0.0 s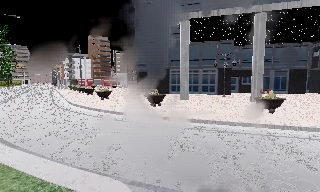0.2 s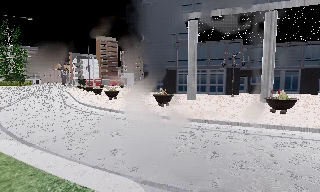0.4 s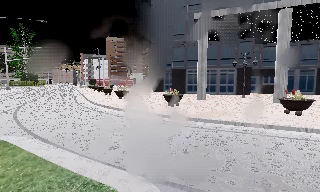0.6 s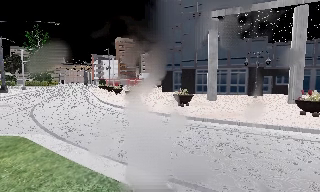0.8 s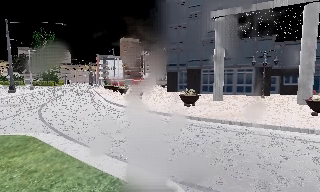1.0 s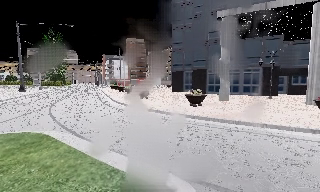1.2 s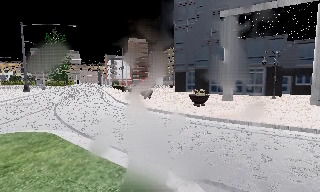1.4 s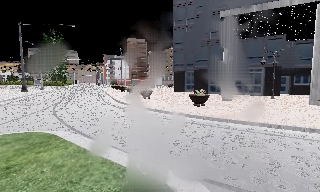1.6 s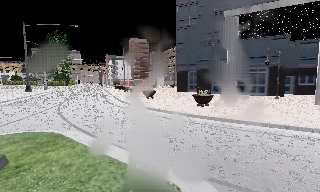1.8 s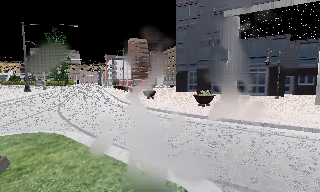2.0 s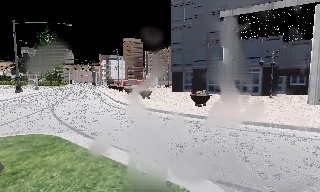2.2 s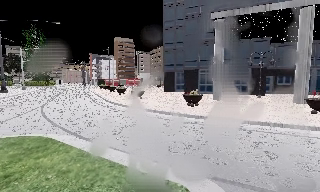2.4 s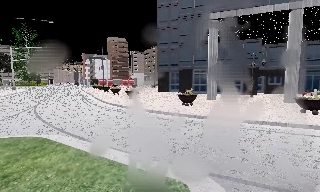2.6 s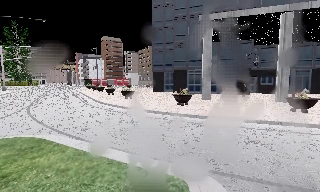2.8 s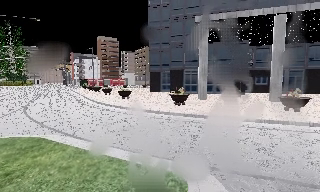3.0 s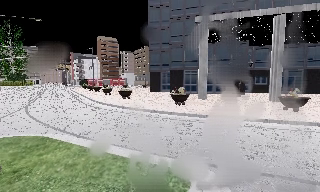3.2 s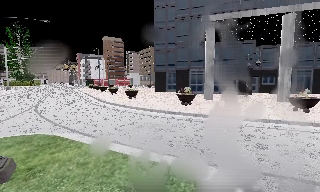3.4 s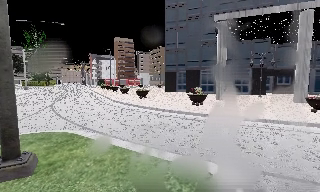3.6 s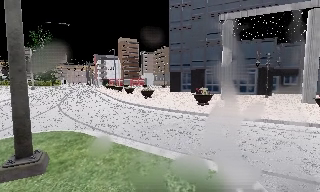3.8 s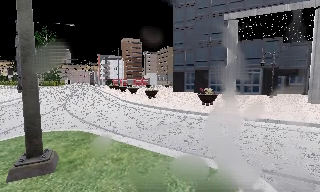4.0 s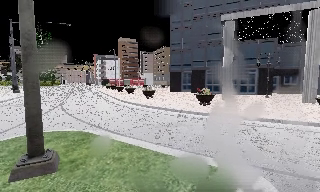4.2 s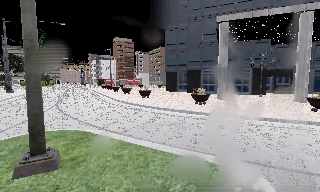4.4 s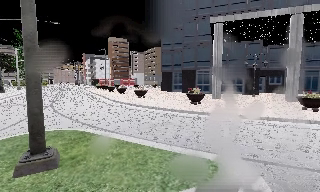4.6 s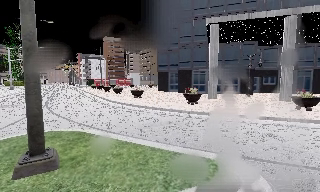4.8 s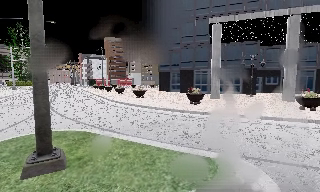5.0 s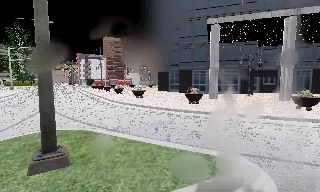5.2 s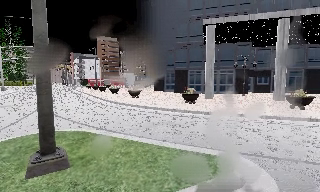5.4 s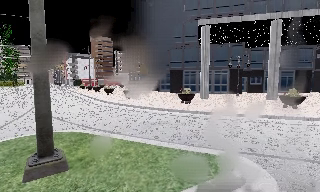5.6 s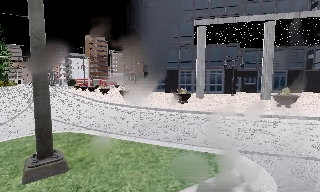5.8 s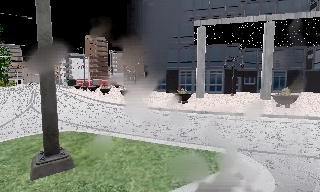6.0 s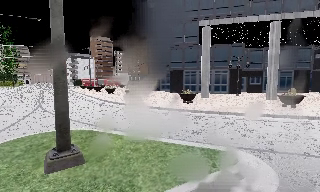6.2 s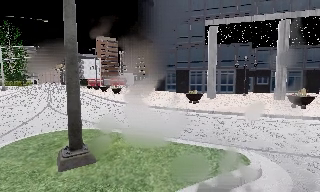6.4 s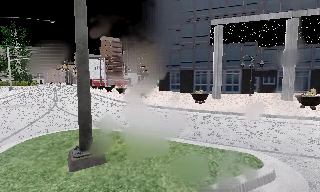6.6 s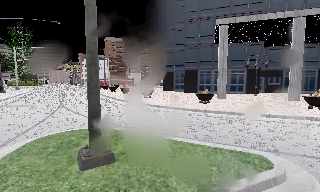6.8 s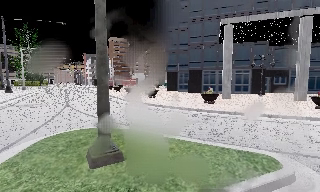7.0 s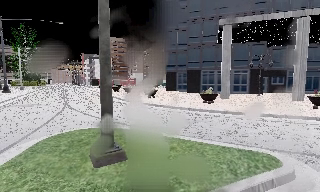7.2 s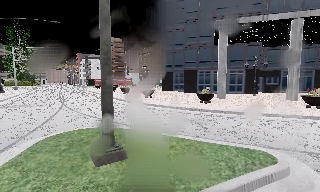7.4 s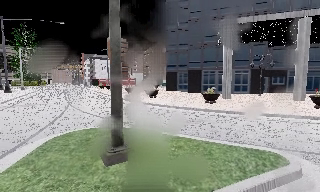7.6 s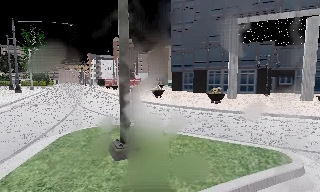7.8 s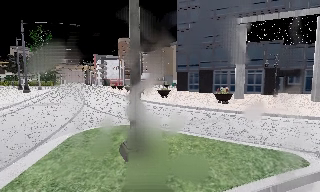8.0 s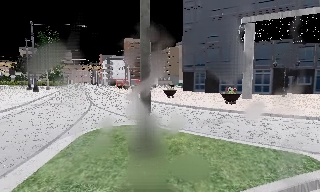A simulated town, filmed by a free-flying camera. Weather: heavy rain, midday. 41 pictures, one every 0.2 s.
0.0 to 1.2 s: The scene slides to the right, as the camera pans about 10 degrees to its left. It travels to its left, about 0.5 m, so close, fixed things drift to the right.
1.2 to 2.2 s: The camera travels to its left, about 0.5 m.
2.2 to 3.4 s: The camera shifts only a little, or ends up much as it began.
3.4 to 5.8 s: The camera travels to its left and backward, about 1 m.
5.8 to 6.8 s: The camera shifts only a little, or ends up much as it began.
6.8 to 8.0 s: The camera travels to its left, about 0.5 m, so close, fixed things drift to the right.
The film runs forward here.
